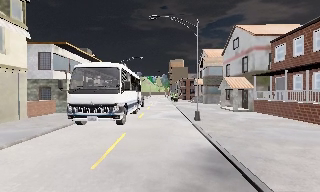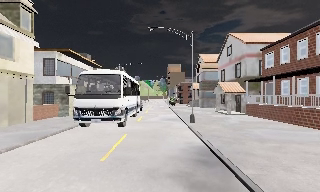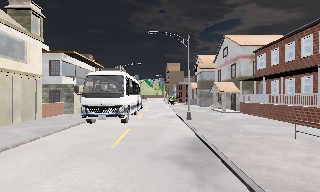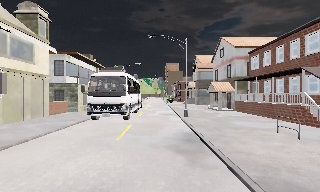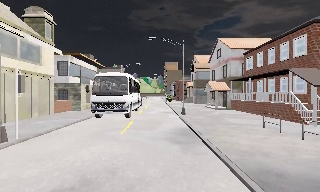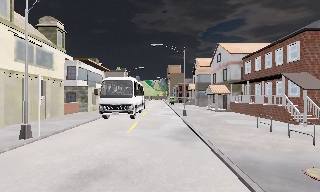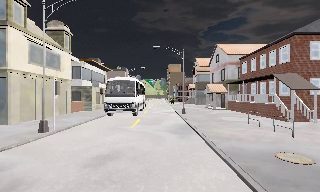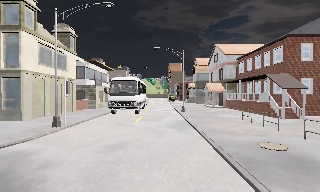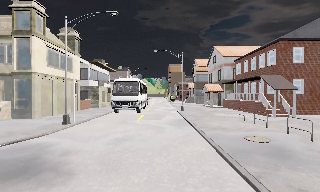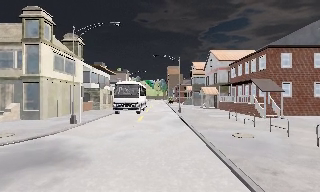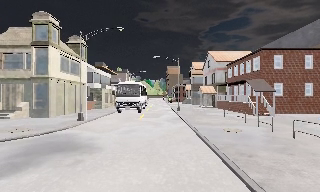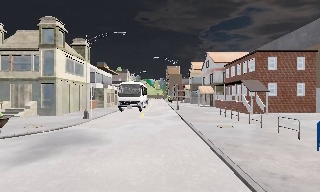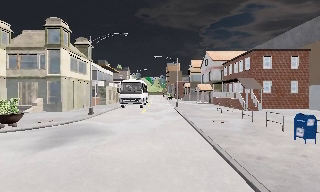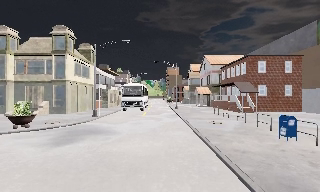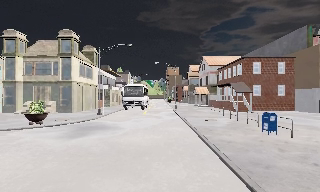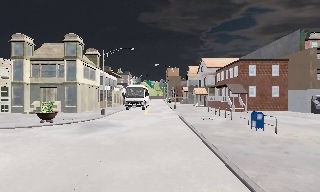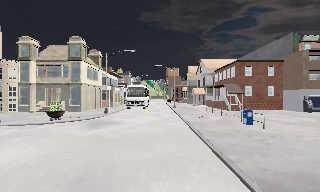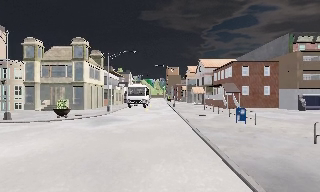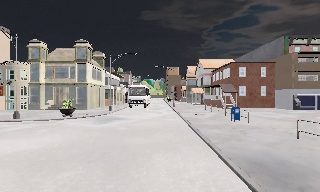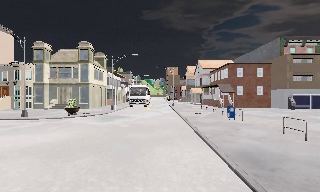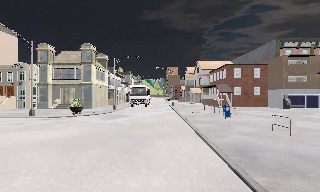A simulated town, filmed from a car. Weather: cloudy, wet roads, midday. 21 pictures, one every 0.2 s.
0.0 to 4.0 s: The camera travels backward, about 20 m, so what stands in front gets smaller.
The film runs backward here.
